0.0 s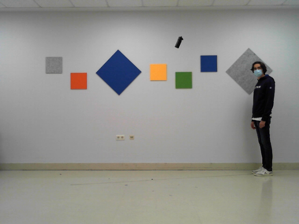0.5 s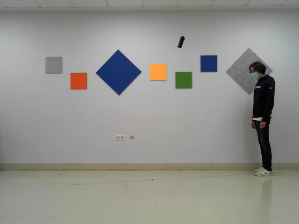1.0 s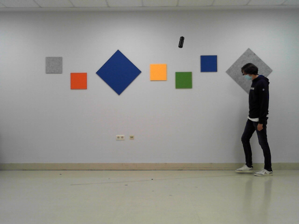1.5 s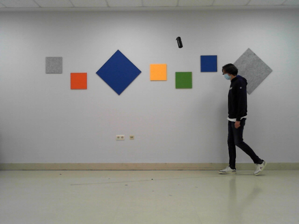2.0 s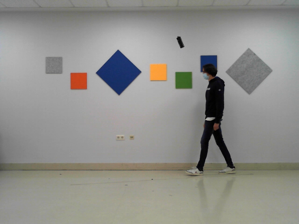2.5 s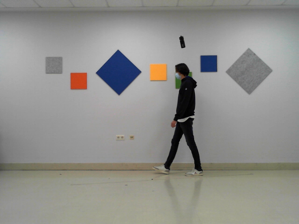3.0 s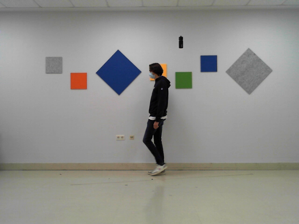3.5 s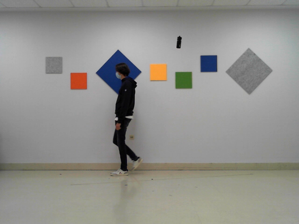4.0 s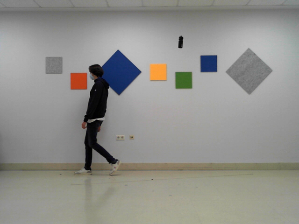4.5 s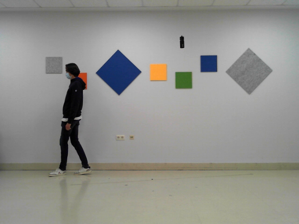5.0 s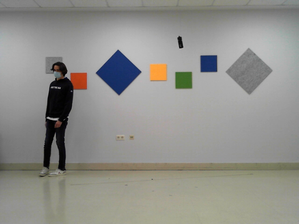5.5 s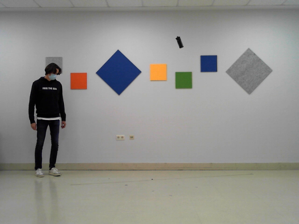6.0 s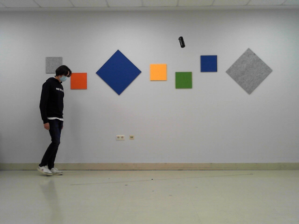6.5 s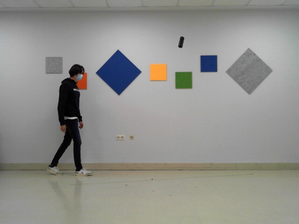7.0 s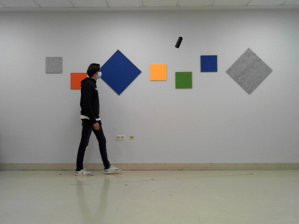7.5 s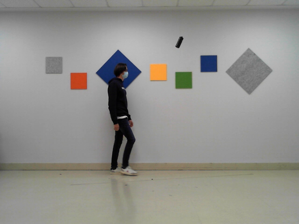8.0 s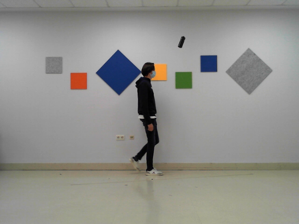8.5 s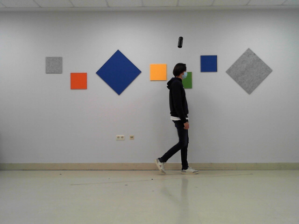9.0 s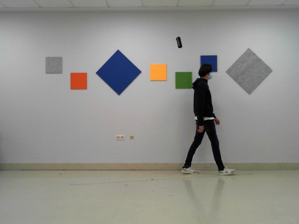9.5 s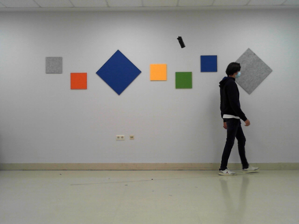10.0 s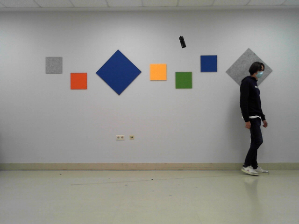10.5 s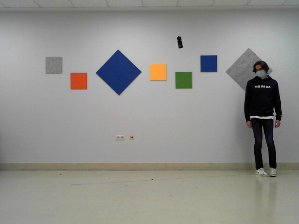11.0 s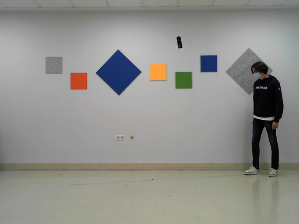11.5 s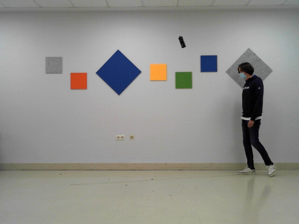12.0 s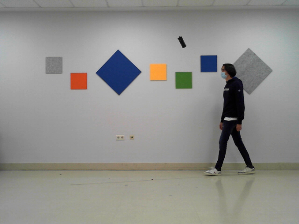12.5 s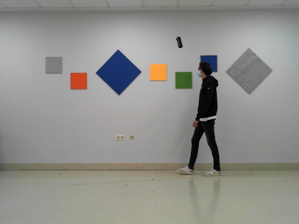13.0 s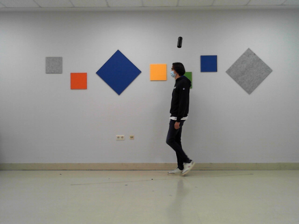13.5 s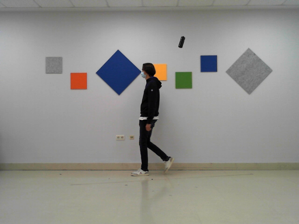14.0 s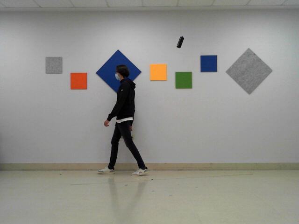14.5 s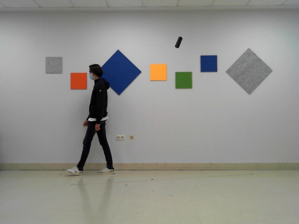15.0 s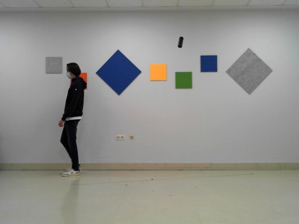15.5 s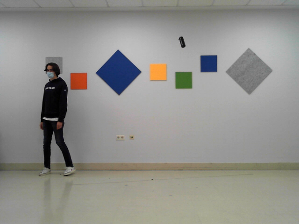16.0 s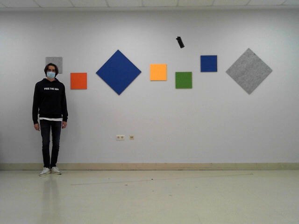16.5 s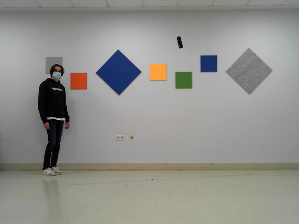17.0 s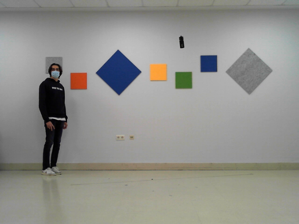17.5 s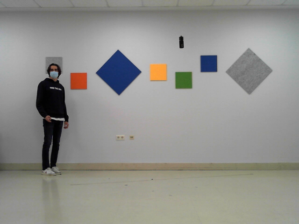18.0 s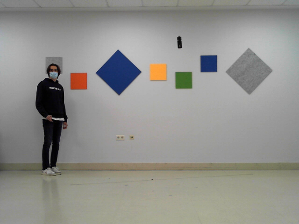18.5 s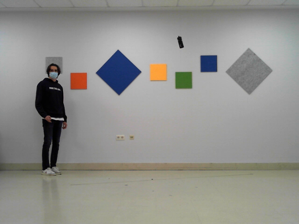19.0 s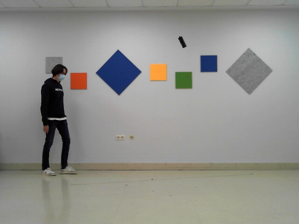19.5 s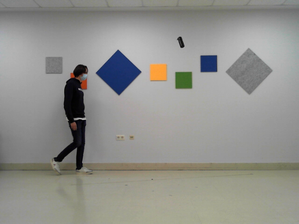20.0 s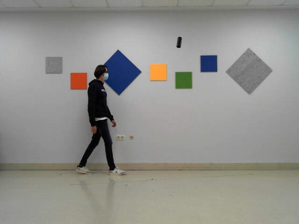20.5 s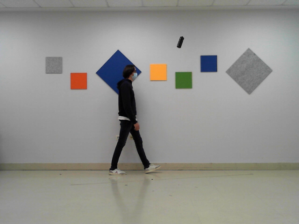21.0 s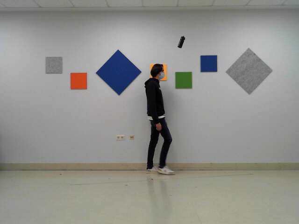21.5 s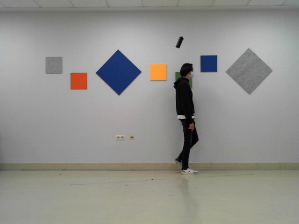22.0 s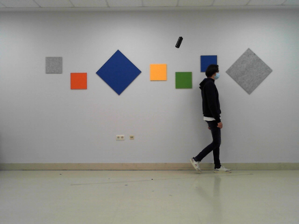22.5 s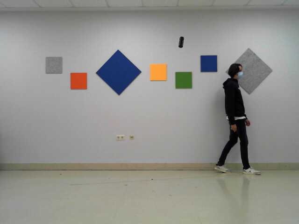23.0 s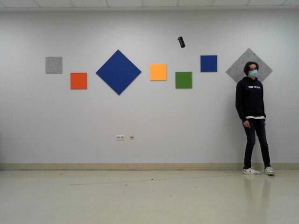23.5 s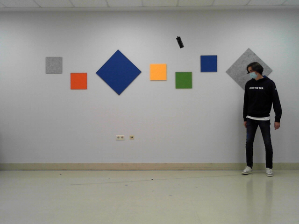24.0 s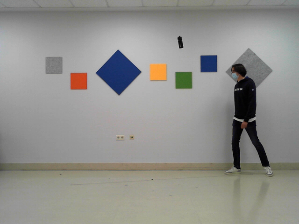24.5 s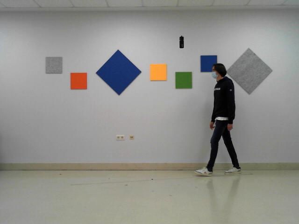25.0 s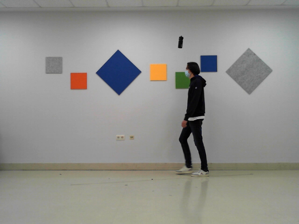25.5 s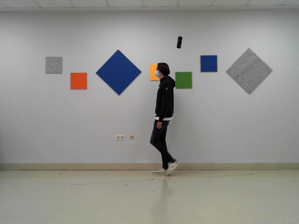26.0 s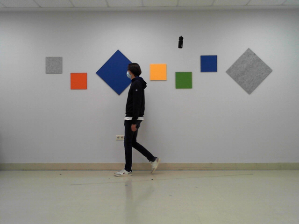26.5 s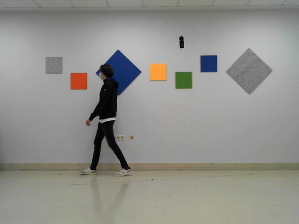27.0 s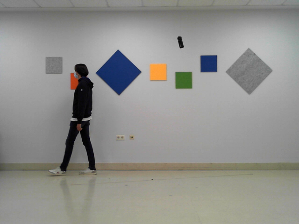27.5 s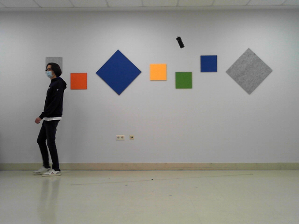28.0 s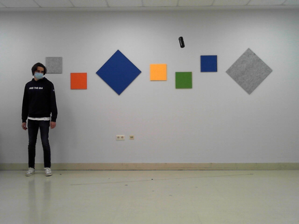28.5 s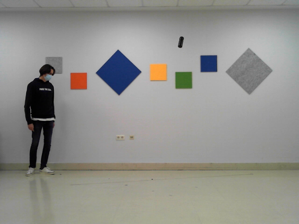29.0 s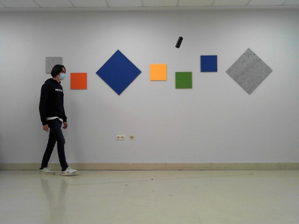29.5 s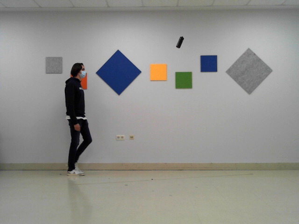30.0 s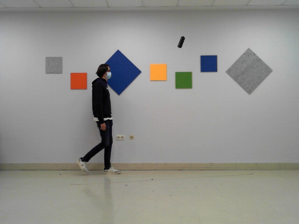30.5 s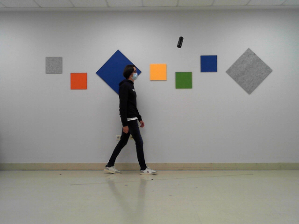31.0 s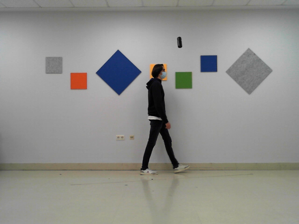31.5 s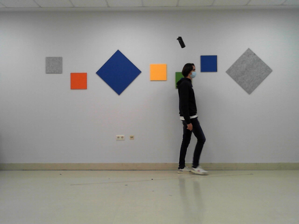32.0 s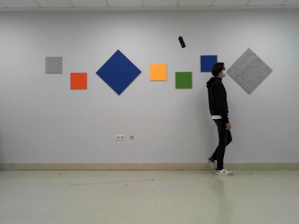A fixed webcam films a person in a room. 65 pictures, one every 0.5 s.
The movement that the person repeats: Walk forward.
